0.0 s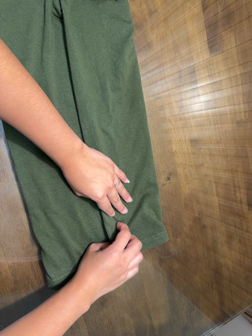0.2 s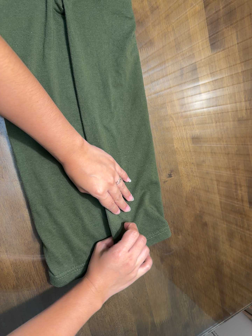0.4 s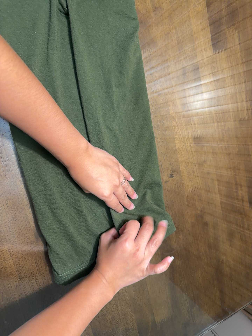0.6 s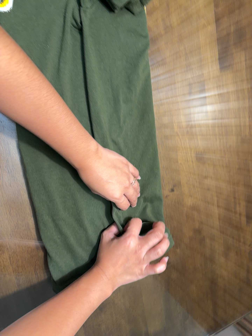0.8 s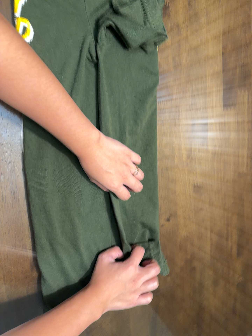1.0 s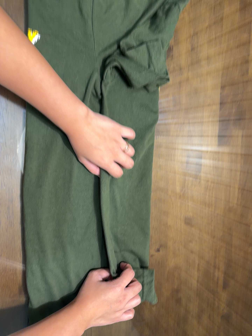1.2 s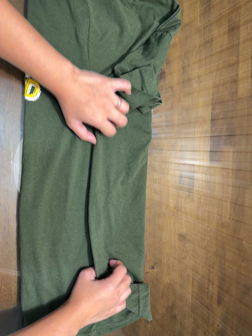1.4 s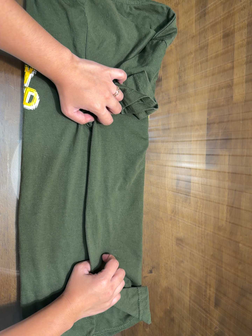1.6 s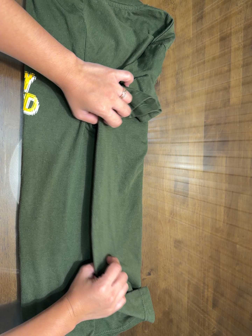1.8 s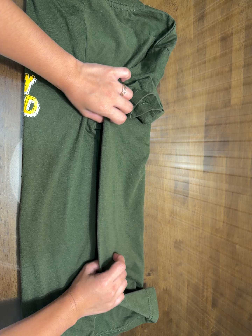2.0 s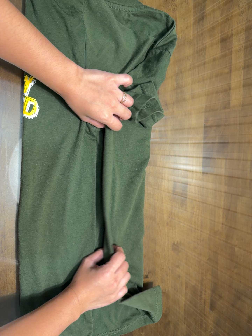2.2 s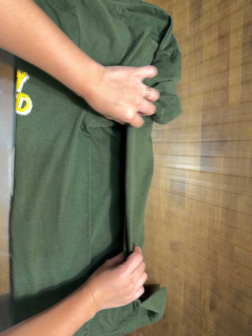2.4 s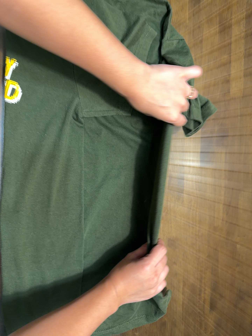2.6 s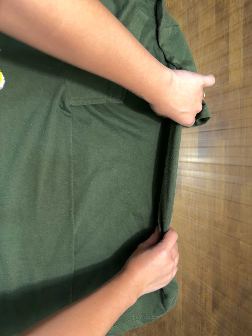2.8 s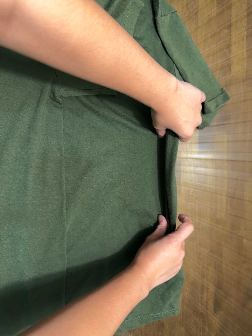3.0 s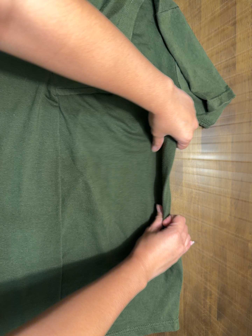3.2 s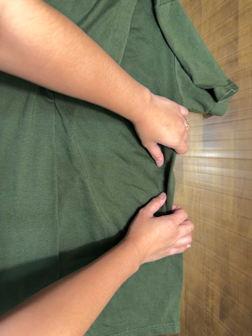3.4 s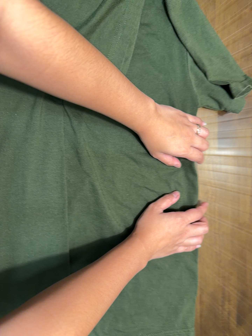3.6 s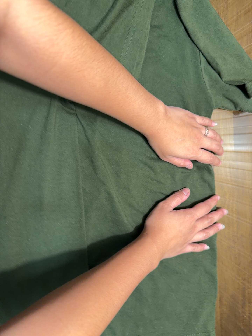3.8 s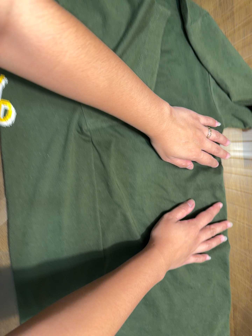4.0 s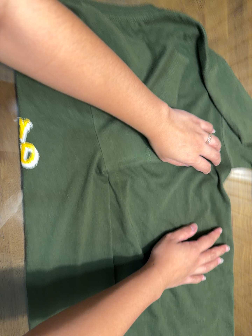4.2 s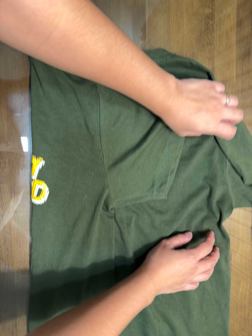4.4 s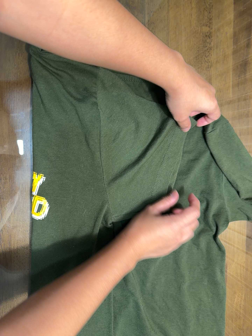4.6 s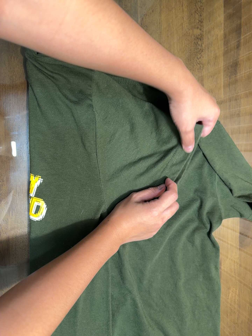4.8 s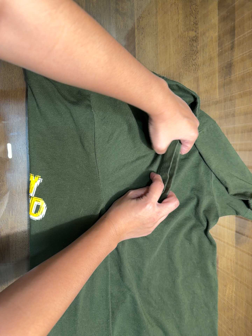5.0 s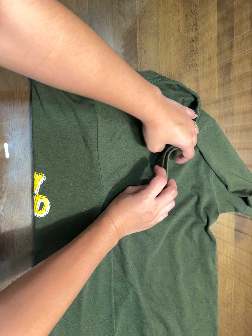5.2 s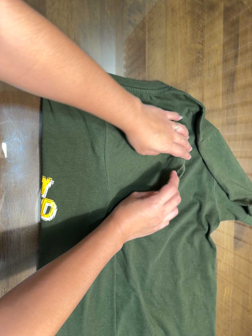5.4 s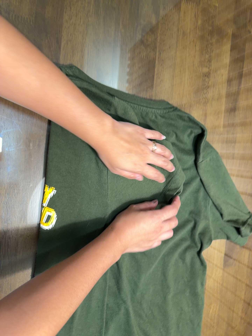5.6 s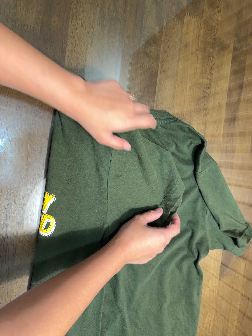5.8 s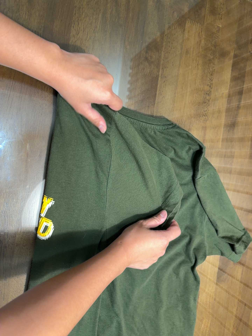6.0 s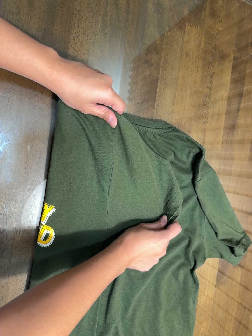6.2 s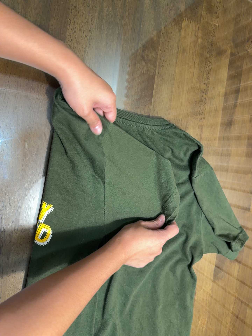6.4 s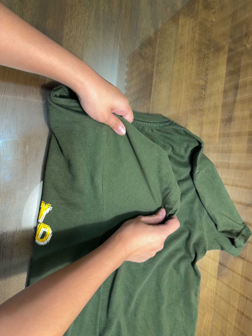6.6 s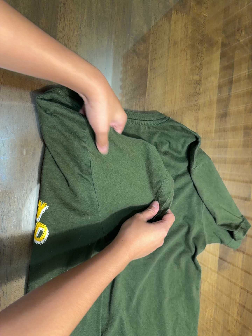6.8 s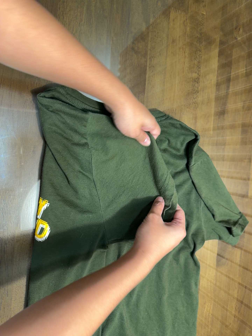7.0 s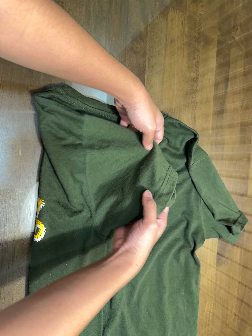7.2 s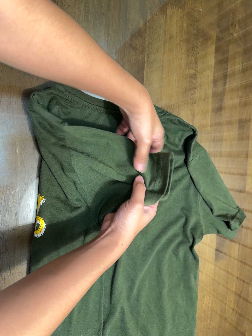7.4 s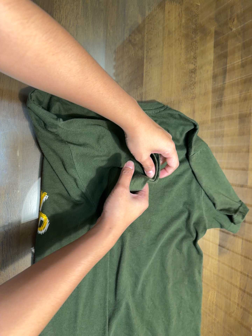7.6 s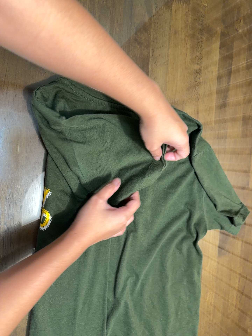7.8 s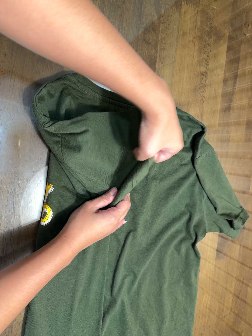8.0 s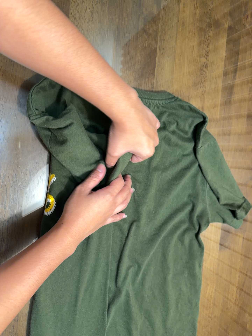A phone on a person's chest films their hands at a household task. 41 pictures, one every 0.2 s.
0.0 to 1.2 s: The camera travels toward the top of its view, about 12 cm, so close, fixed things drift downward. It rolls about its line of sight by about 15 degrees, and the scene rotates clockwise.
1.2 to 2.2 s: The camera shifts only a little, or ends up much as it began.
2.2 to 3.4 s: The camera travels forward and to its right, about 14 cm, so what stands in front looms larger.
3.4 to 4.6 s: The camera travels toward the top of its view and to its left, about 20 cm, so close, fixed things drift downward.
4.6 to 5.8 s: The camera rolls about its line of sight by about 10 degrees, and the scene rotates clockwise.
5.8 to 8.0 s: The camera shifts only a little, or ends up much as it began.
The film runs backward here.
